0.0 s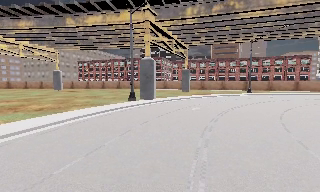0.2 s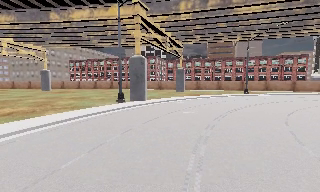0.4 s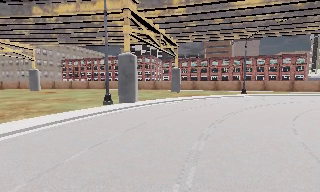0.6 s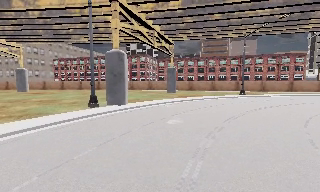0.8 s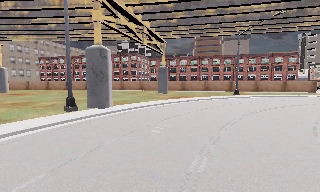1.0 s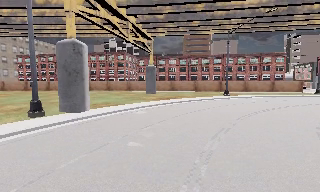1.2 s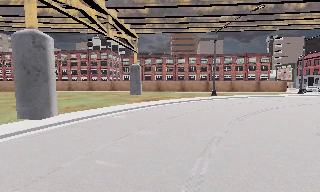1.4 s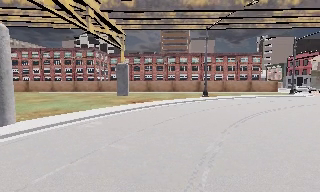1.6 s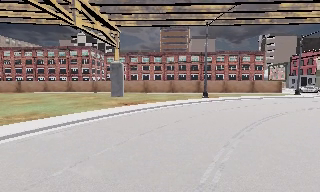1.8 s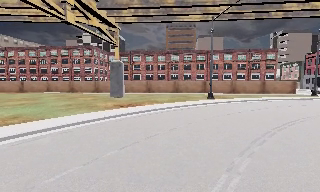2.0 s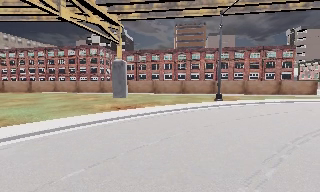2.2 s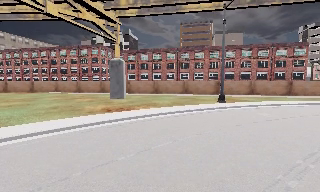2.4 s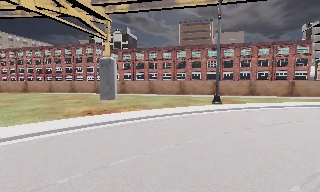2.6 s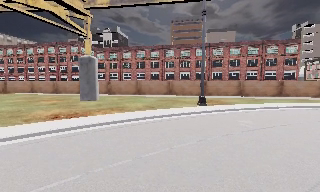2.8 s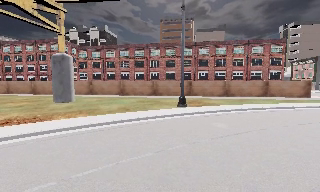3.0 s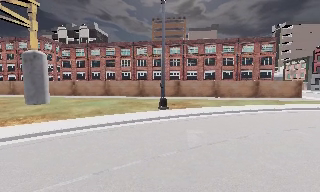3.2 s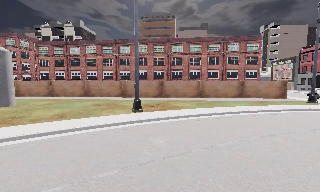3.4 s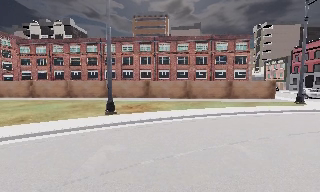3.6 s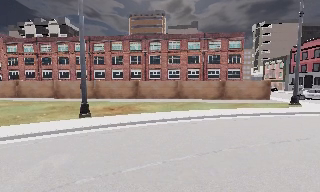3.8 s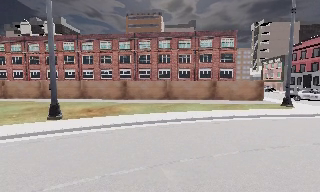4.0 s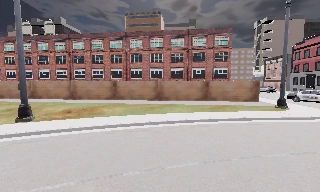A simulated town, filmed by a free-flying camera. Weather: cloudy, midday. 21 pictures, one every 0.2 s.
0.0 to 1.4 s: The camera pans to its right, which is clockwise from overhead, by about 15 degrees. It travels forward, about 12 m, so what stands in front looms larger.
1.4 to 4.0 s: The camera travels to its right and forward, about 20 m, so close, fixed things drift to the left.
The film runs forward here.
